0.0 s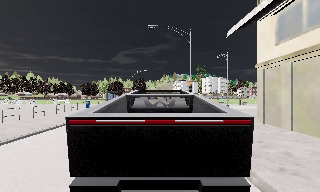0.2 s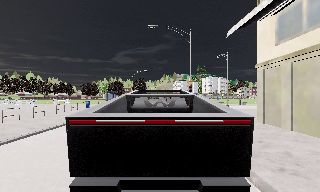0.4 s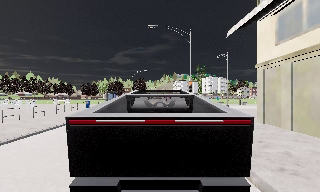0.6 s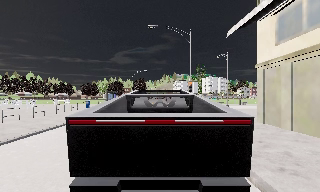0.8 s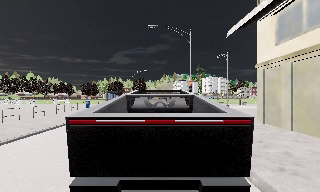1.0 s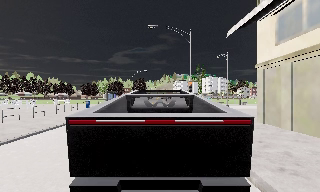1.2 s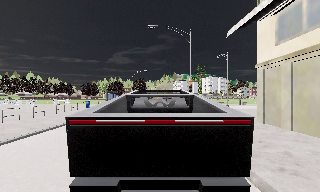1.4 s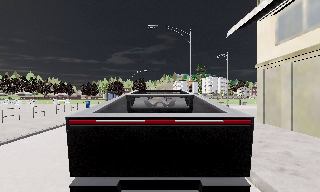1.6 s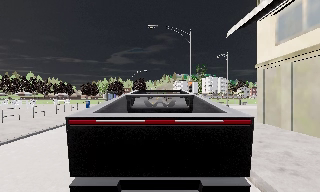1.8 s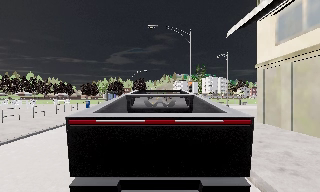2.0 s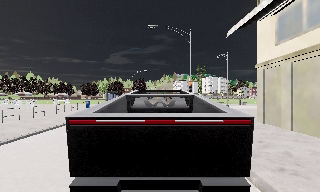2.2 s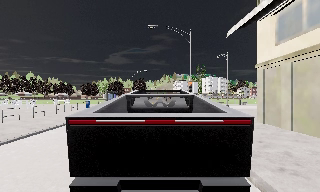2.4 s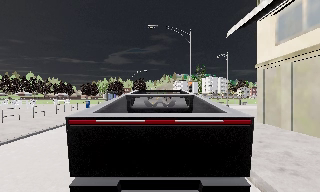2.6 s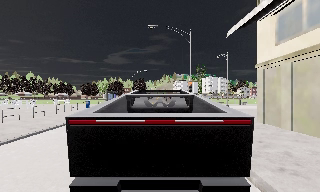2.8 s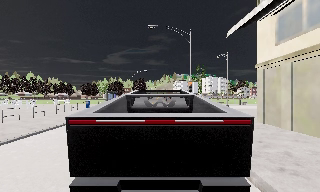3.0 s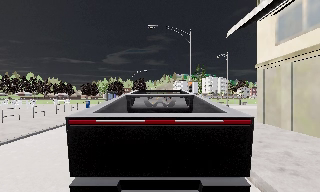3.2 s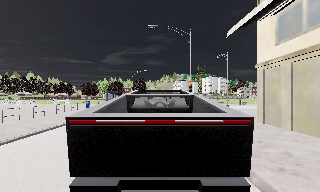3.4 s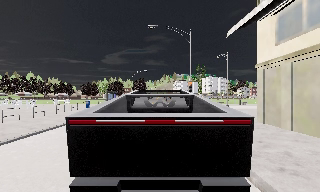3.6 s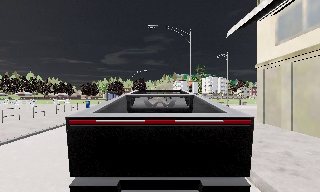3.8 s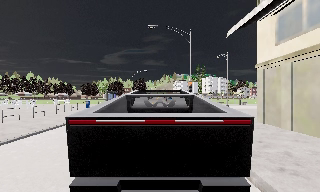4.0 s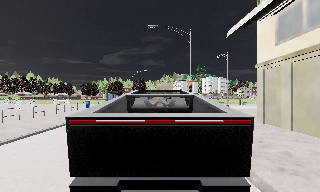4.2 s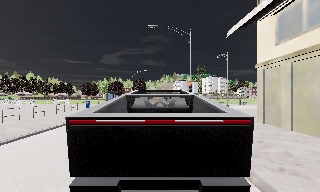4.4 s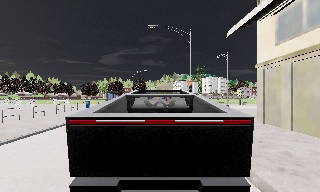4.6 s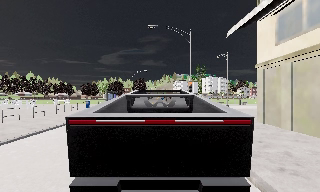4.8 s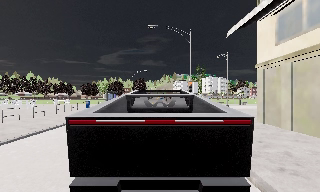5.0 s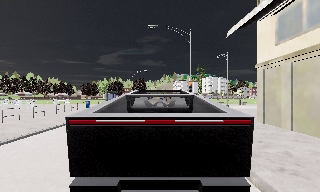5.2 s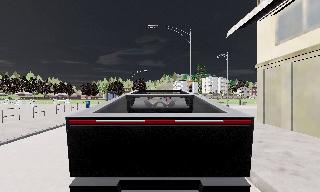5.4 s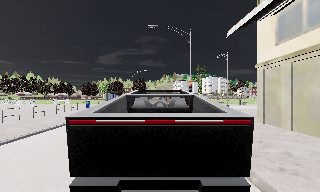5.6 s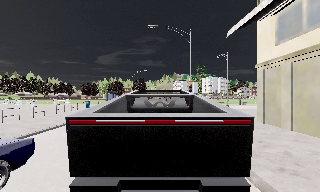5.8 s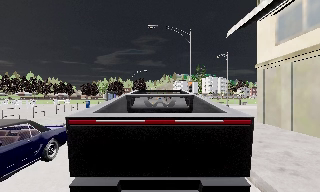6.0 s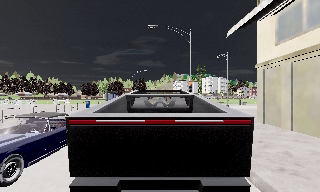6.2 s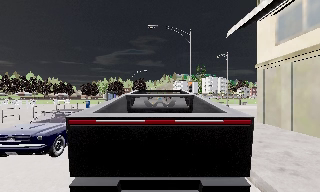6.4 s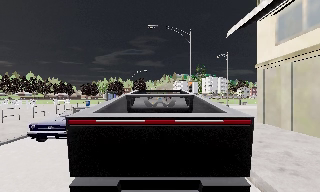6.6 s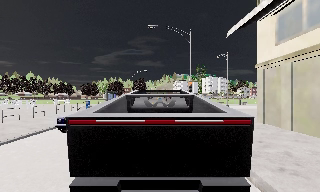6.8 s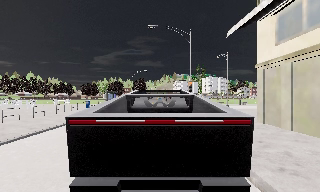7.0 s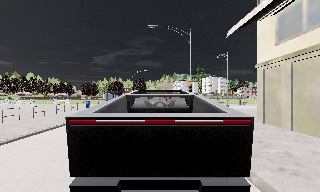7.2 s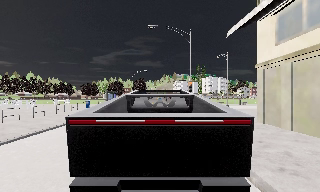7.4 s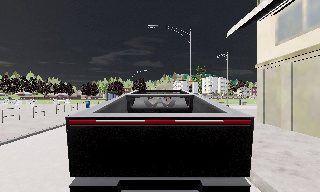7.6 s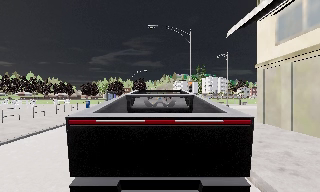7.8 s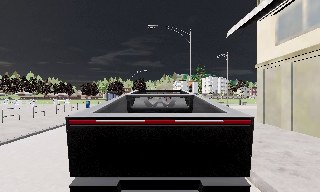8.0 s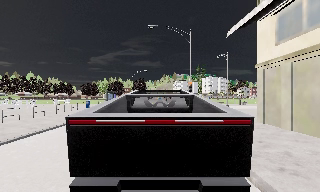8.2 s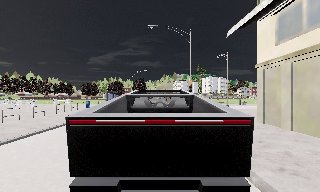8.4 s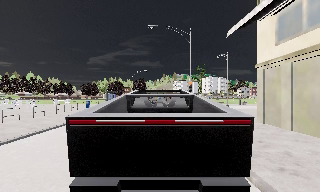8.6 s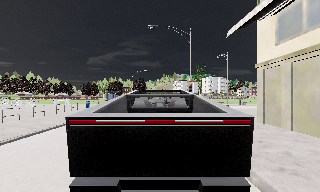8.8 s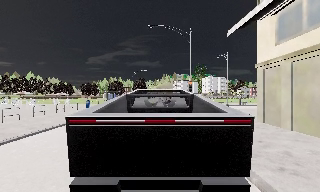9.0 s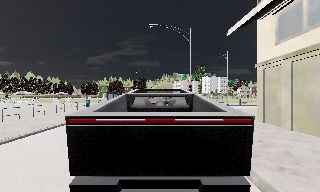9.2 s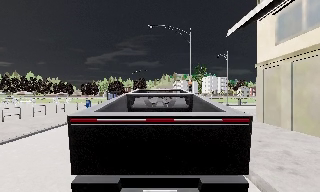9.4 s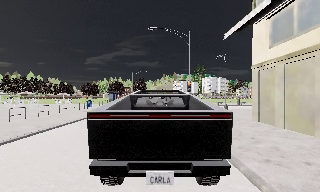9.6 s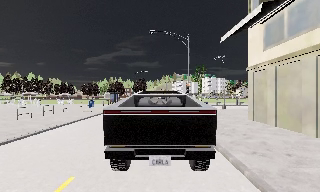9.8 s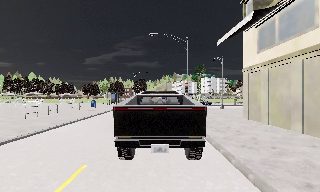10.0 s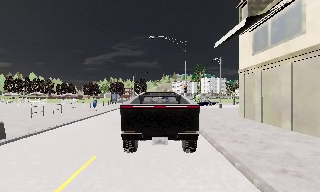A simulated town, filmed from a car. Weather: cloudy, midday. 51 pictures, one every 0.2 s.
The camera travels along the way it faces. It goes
backward.
0.0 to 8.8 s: The camera keeps its place and its aim.
8.8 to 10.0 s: The camera travels backward, about 2.5 m, so what stands in front gets smaller. It gains speed.
The film runs backward here.
